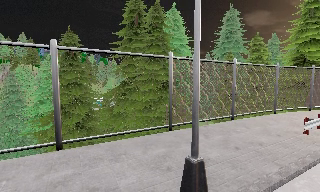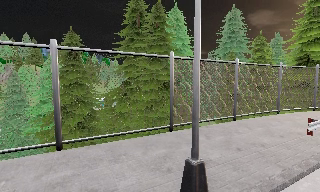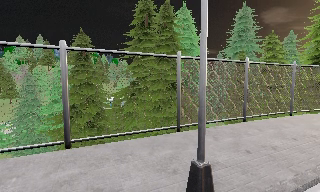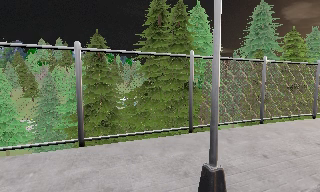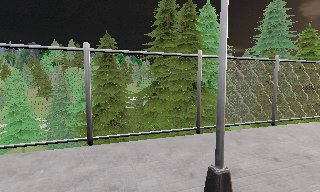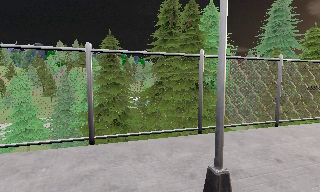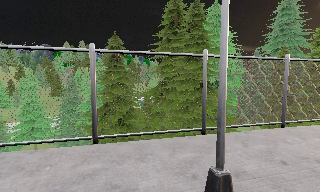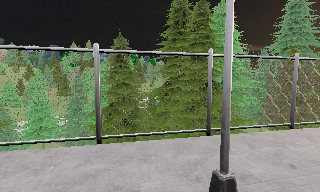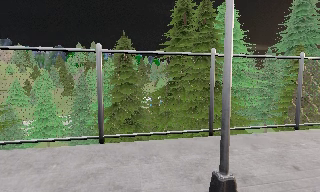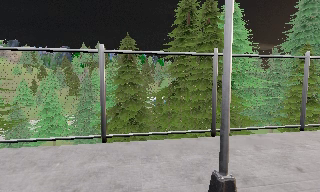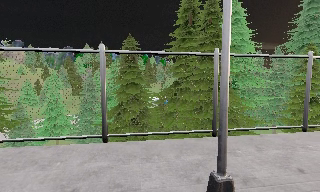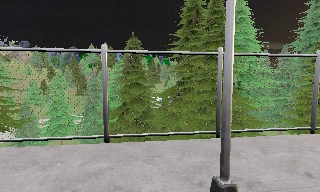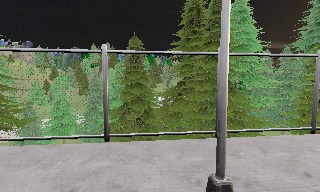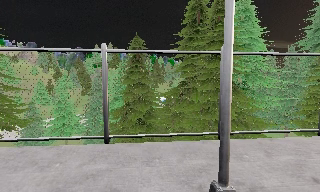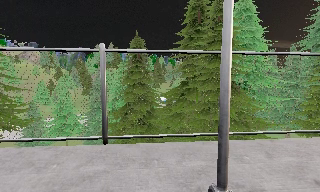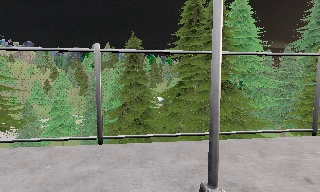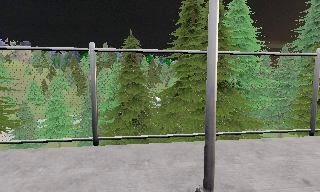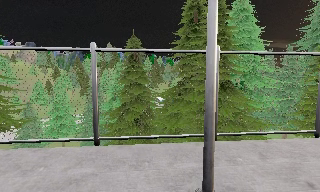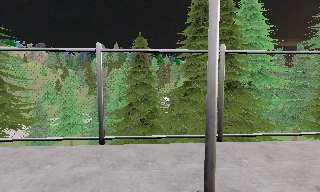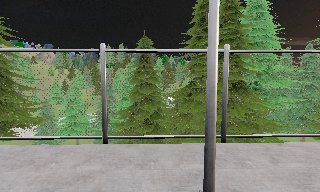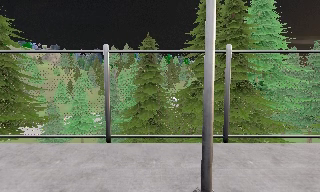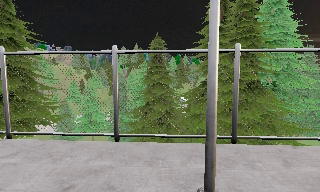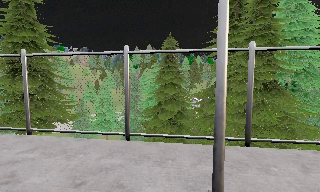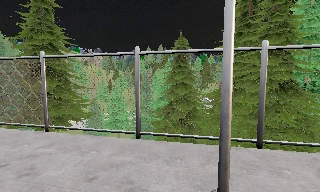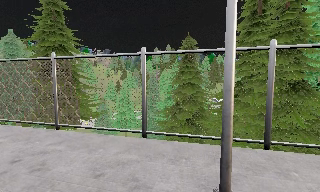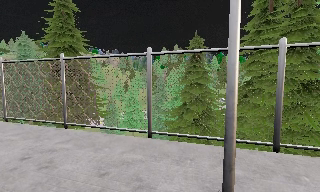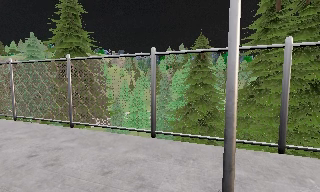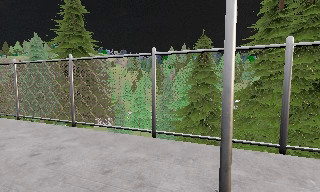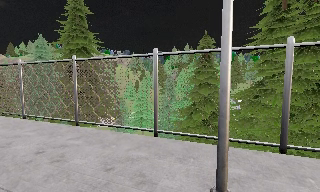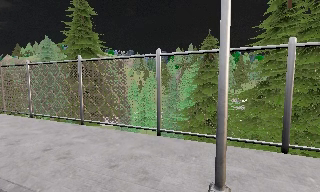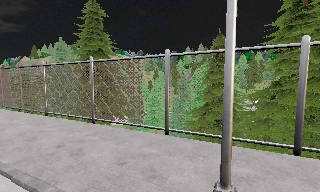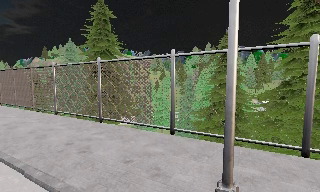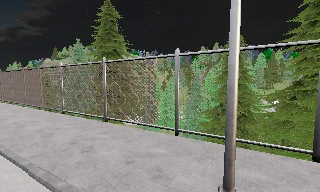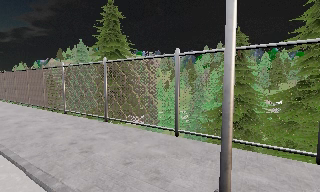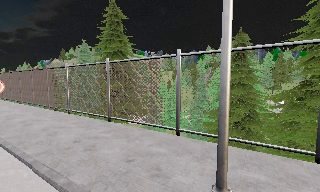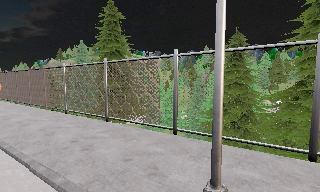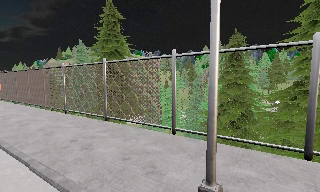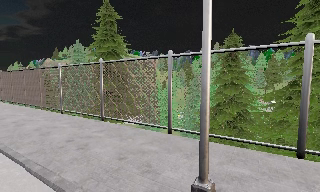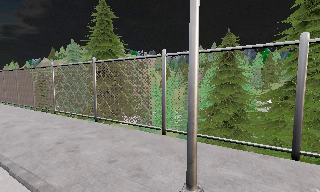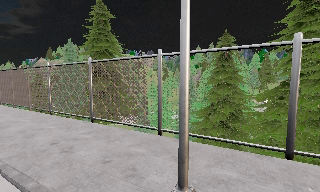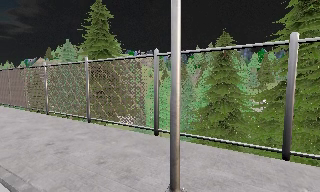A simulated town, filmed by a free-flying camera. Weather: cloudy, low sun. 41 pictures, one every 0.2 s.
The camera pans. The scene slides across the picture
to the right.
The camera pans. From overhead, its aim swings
counterclockwise.
0.0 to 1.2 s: The scene slides to the right, as the camera pans about 15 degrees to its left.
1.2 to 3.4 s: The camera travels to its right, about 1 m.
3.4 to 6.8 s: The camera swings to its left by about 40 degrees, and the scene slides to the right. It travels to its right, about 1 m.
6.8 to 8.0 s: The camera shifts only a little, or ends up much as it began.
The film runs backward here.
